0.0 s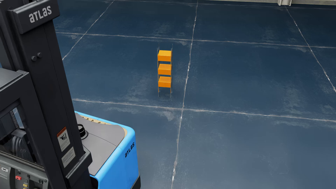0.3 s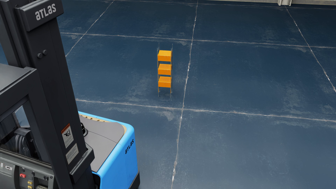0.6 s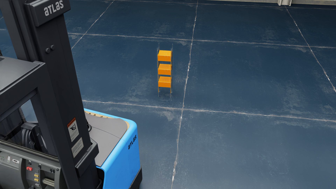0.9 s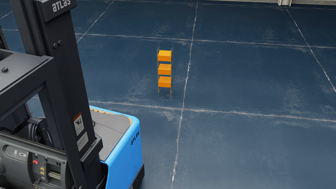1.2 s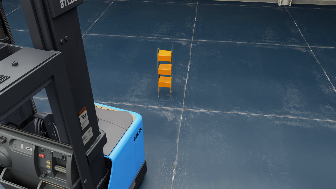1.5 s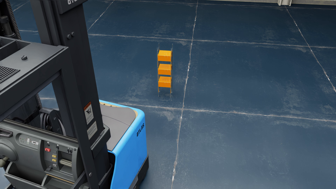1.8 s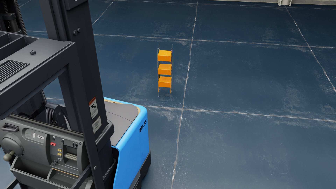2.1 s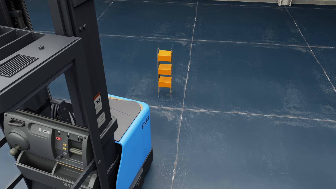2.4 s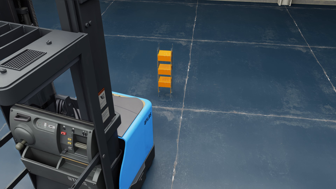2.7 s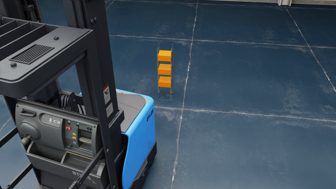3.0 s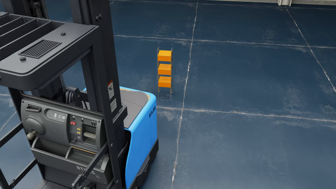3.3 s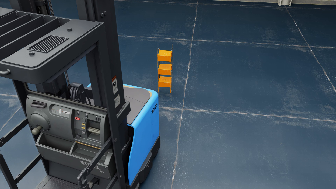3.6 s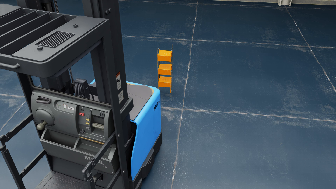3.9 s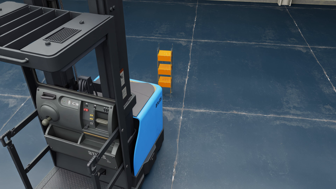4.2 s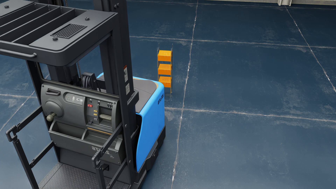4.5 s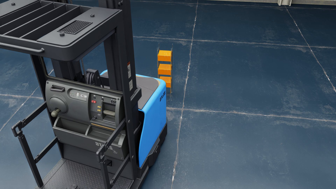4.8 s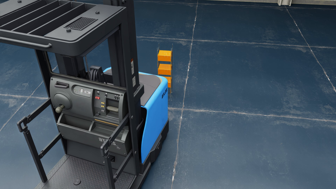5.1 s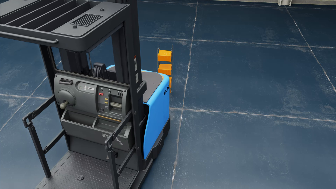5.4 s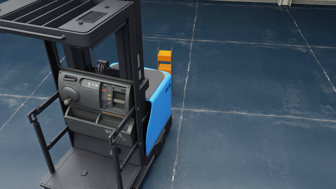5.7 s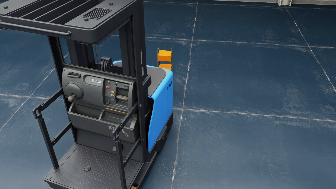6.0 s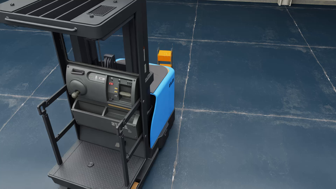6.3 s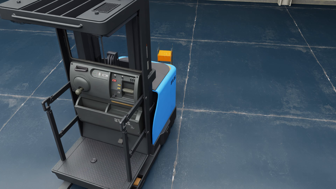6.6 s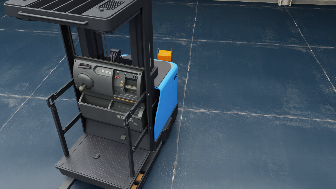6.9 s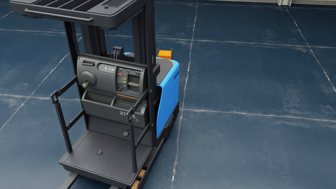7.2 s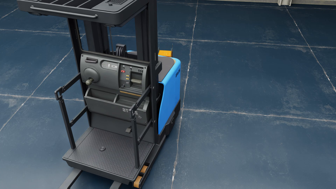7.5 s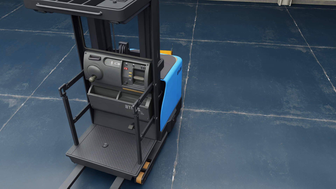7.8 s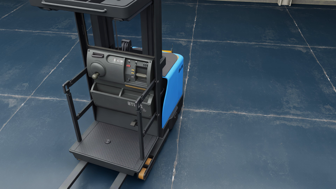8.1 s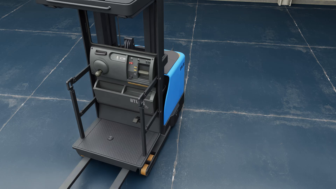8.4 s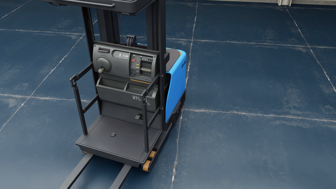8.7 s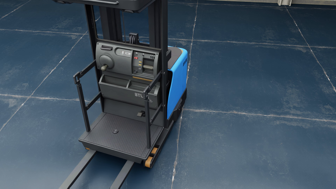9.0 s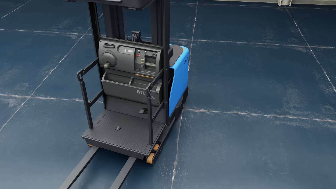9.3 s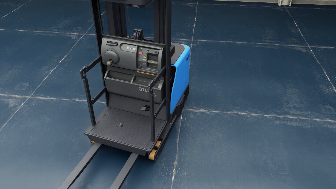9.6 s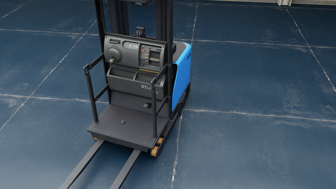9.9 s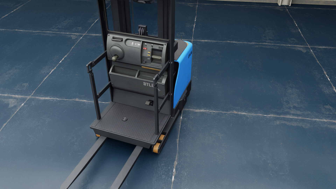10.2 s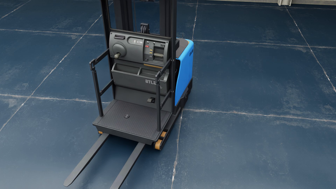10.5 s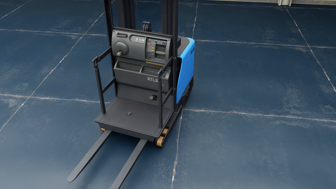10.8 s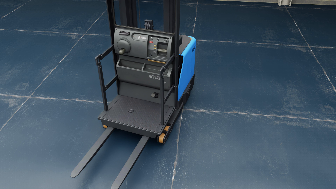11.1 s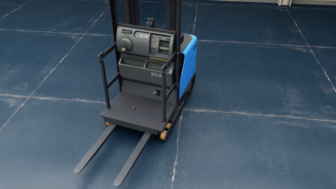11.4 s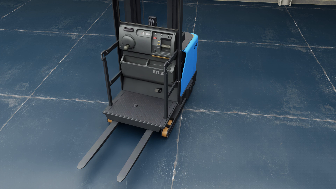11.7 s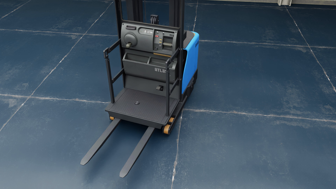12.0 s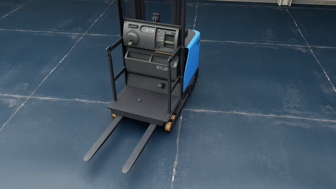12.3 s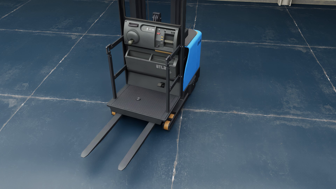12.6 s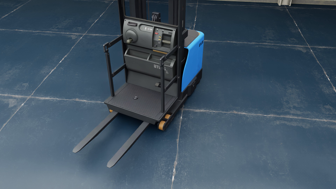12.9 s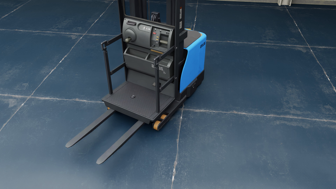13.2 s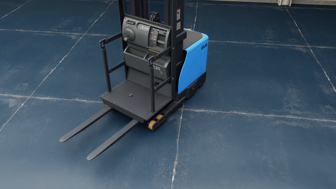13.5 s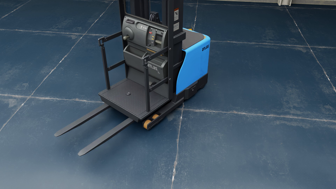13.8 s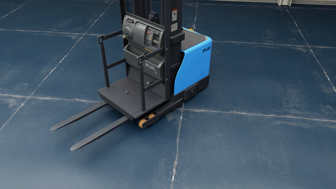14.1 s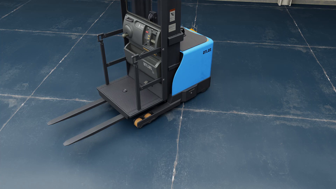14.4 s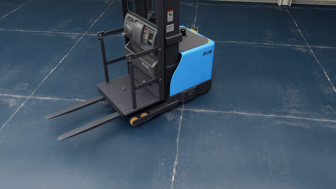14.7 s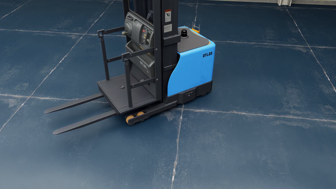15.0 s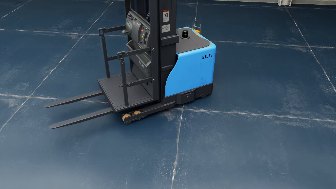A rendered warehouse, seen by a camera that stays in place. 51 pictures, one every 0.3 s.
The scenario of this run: A forklift runs into an object in its way.
